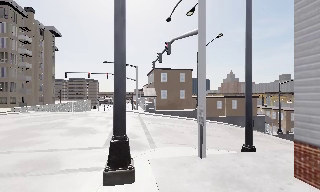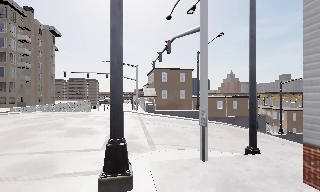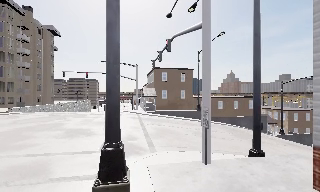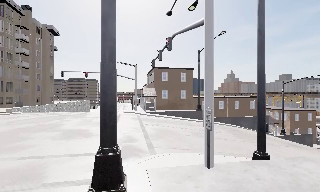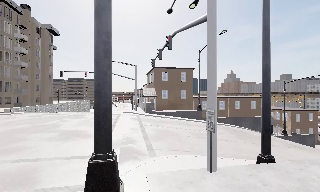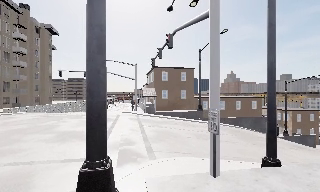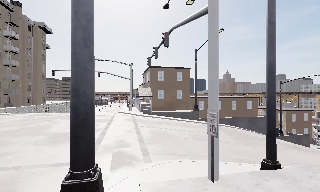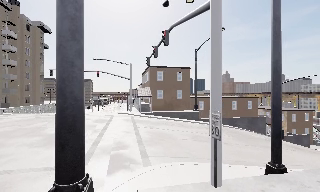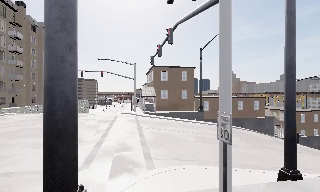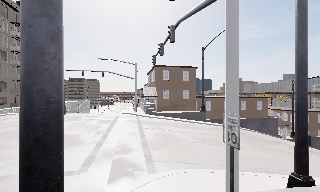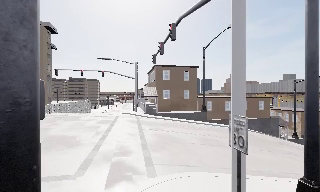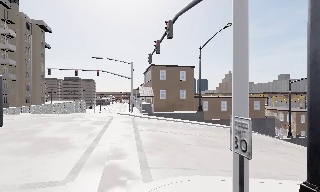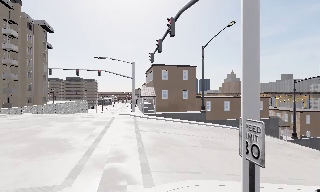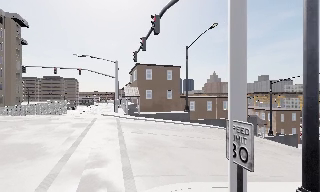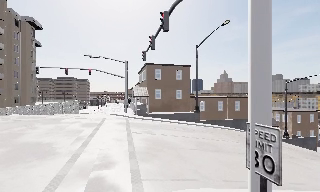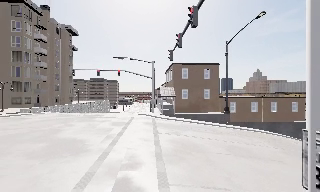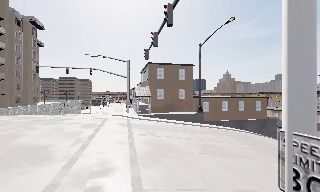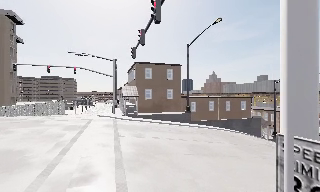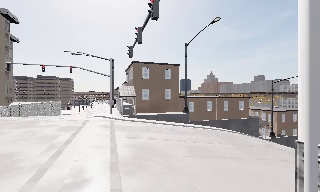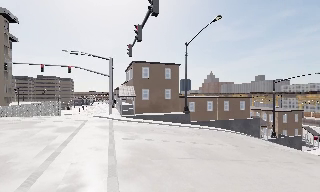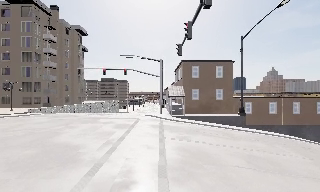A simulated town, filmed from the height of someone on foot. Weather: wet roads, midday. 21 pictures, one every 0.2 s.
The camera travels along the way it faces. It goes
forward.
0.0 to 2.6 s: The camera travels forward, about 4 m, so what stands in front looms larger.
2.6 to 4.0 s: The camera pans to its left, which is counterclockwise from overhead, by about 15 degrees. It travels forward, about 2 m, so what stands in front looms larger.
The film runs forward here.
